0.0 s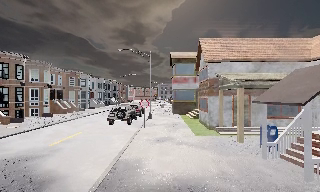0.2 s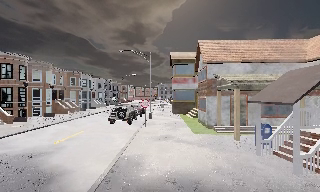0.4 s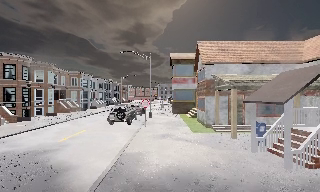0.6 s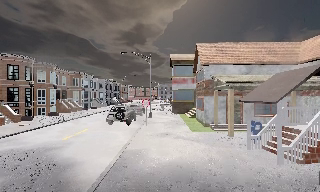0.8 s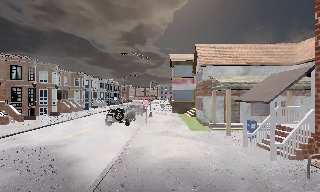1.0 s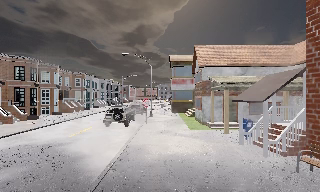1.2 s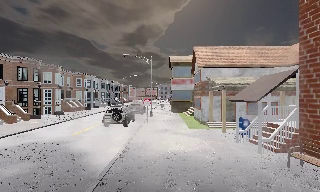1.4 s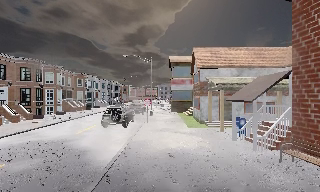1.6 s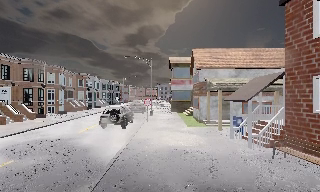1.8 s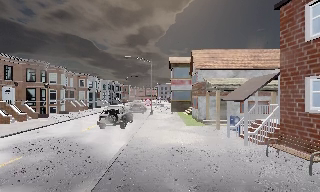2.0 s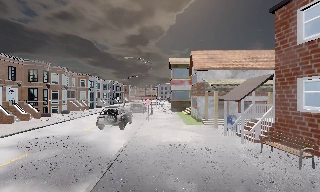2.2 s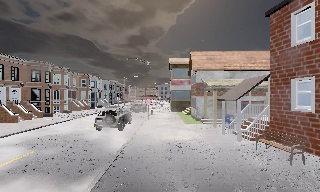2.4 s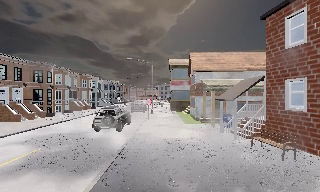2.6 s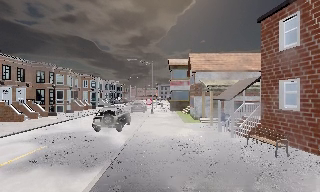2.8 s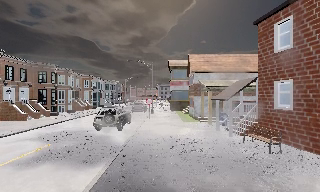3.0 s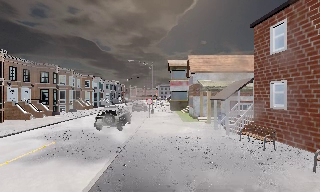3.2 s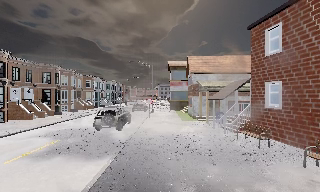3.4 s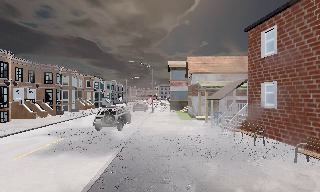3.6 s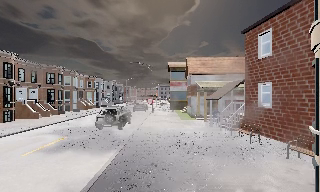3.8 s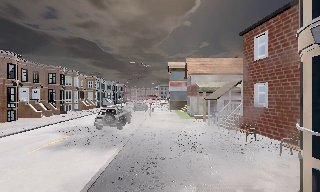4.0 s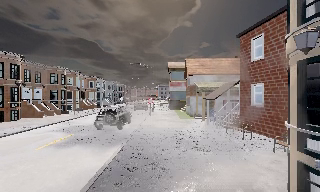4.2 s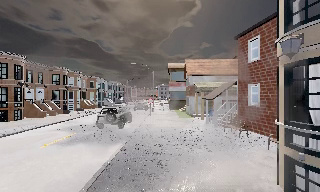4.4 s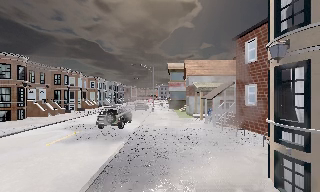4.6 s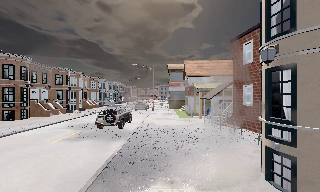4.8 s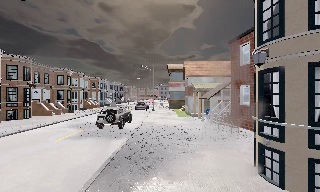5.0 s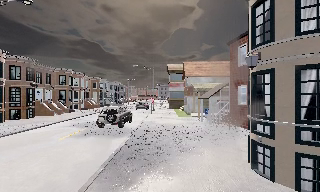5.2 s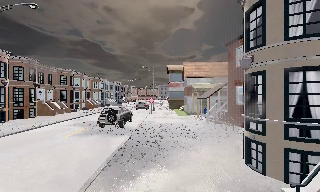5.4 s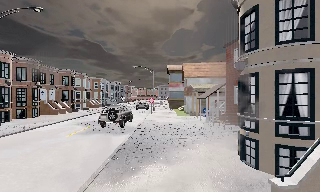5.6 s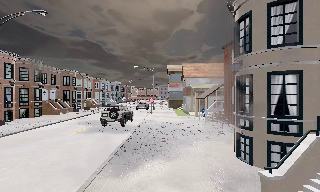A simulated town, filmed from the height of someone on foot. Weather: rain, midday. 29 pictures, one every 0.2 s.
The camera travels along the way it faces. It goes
backward.
0.0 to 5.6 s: The camera travels backward, about 11 m, so what stands in front gets smaller.
The film runs backward here.
